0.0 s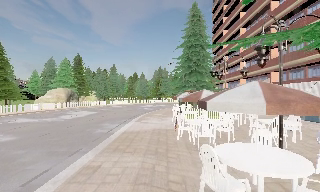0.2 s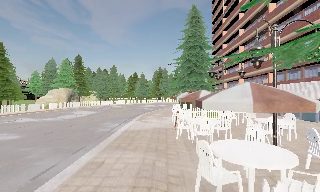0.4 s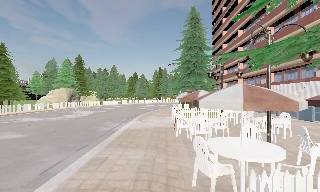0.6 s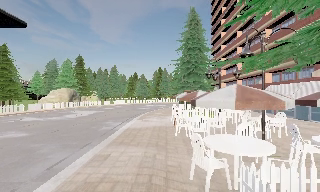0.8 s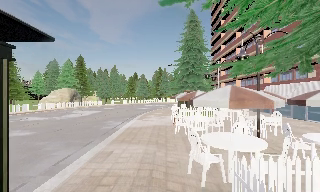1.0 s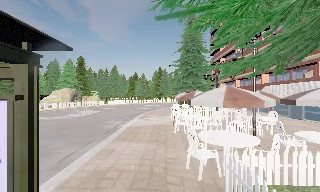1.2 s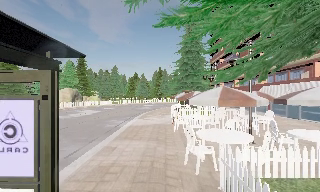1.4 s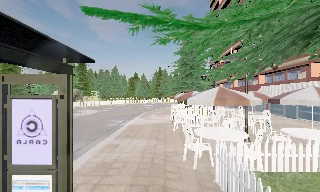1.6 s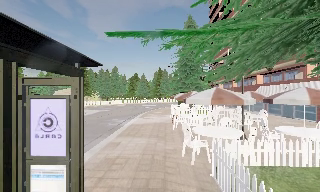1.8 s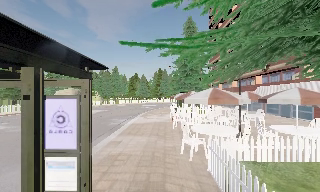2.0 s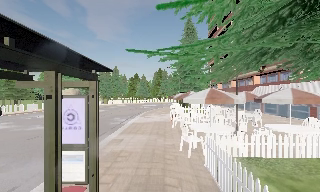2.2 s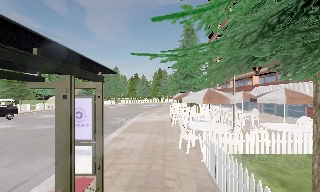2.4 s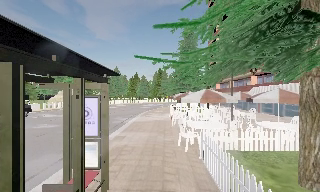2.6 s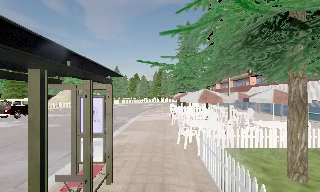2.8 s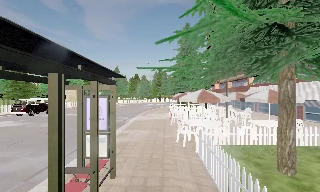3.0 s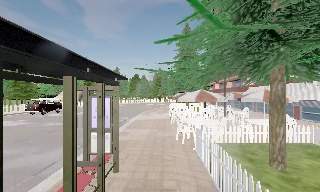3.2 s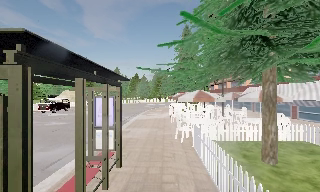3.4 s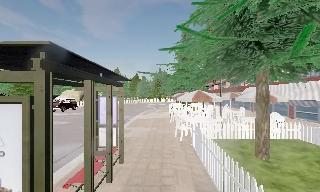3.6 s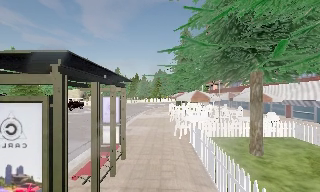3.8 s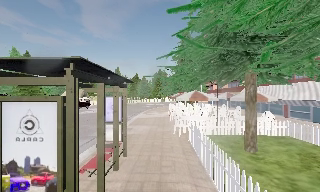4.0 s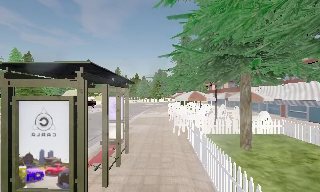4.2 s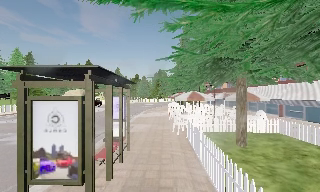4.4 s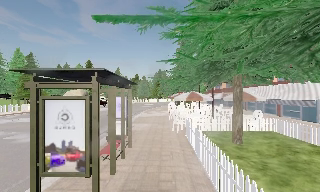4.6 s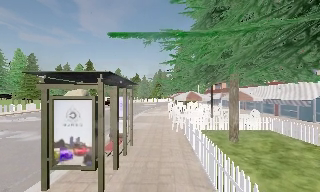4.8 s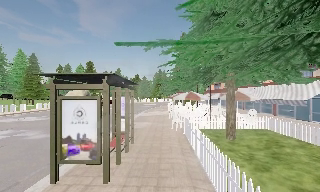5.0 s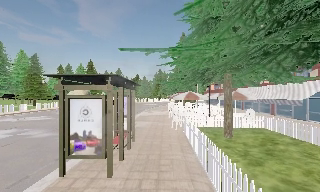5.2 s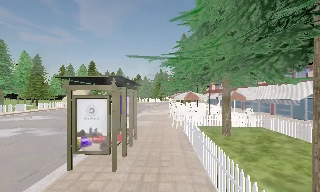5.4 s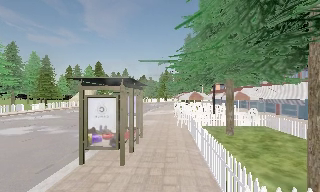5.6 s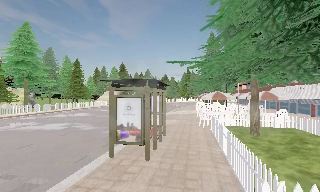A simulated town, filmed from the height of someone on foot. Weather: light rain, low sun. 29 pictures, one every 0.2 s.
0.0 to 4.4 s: The camera travels backward, about 7 m, so what stands in front gets smaller.
4.4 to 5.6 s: The camera swings to its left by about 10 degrees, and the scene slides to the right. It travels backward, about 2 m, so what stands in front gets smaller.
The film runs backward here.
